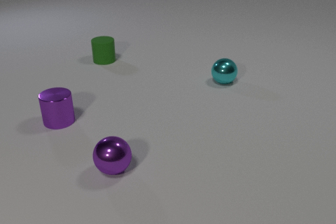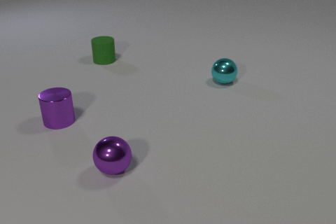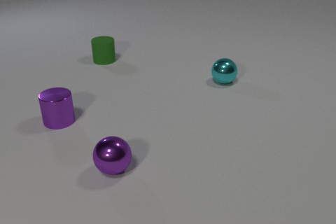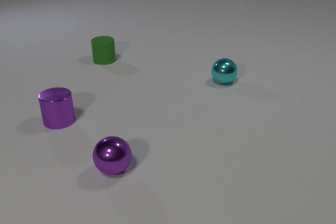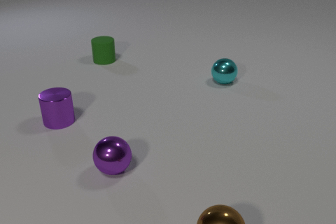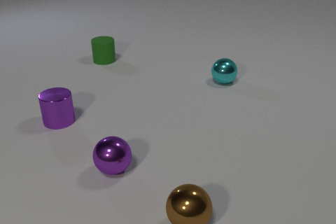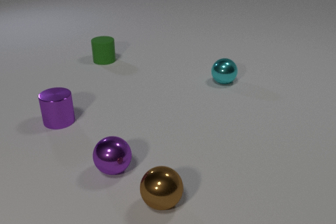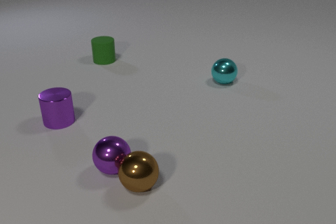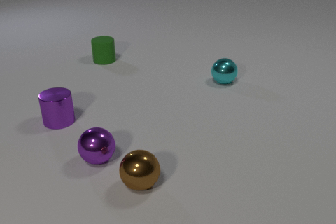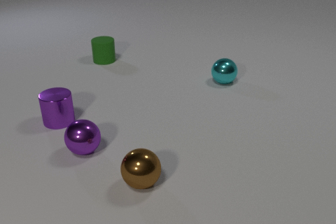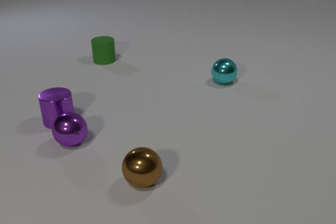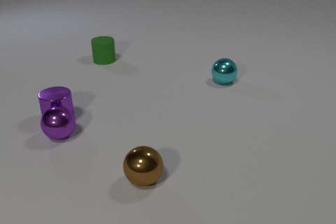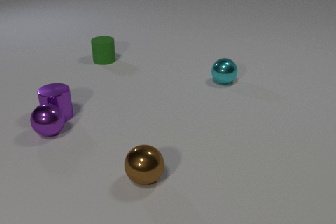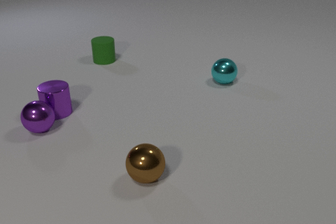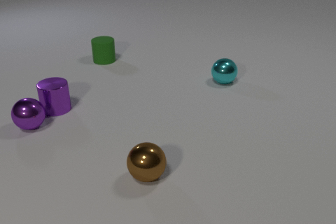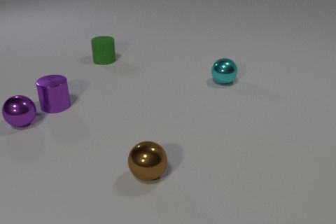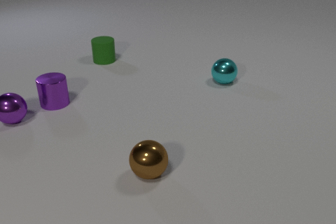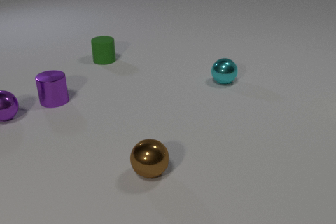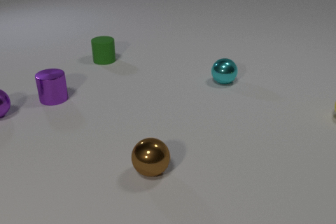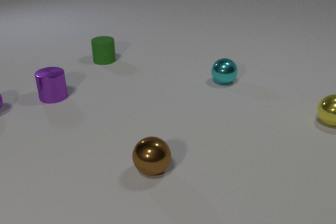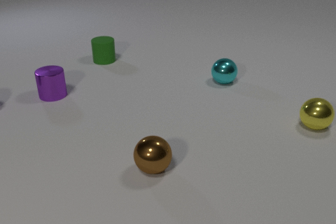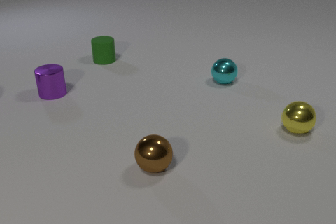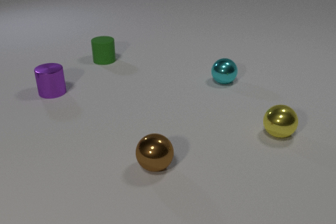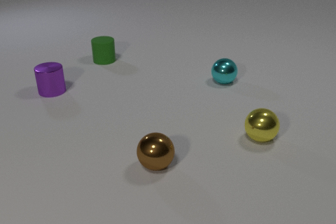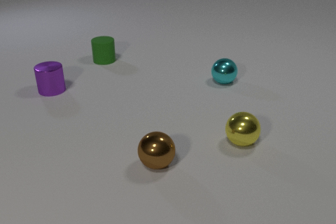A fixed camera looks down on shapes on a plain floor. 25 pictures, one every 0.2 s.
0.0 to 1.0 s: The brown metal sphere comes in at the bottom edge, rolls to the left and away from the camera.
1.0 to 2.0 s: The brown metal sphere rolls away from the camera and to the left. The purple metal sphere rolls away from the camera and to the left. The brown metal sphere and the purple metal sphere collide.
2.0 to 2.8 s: The brown metal sphere rolls away from the camera. The purple metal sphere rolls away from the camera and to the left. The purple metal cylinder slides away from the camera. The purple metal sphere and the purple metal cylinder collide.
2.8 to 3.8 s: The brown metal sphere rolls away from the camera. The purple metal sphere rolls away from the camera and to the left. The purple metal cylinder slides away from the camera. The yellow metal sphere comes in at the right edge, rolls to the left and toward the camera.
3.8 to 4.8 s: The brown metal sphere rolls away from the camera. The purple metal sphere leaves at the left edge. The purple metal cylinder slides away from the camera. The yellow metal sphere rolls to the left and toward the camera.
How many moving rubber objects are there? 0.
What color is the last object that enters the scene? yellow.
What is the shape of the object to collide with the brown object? sphere.
